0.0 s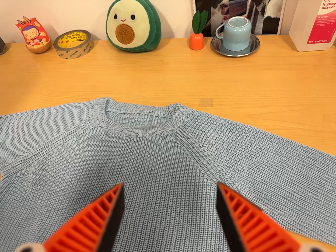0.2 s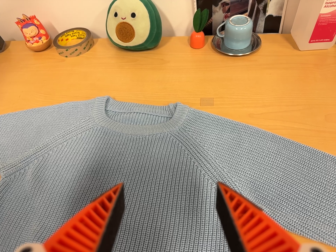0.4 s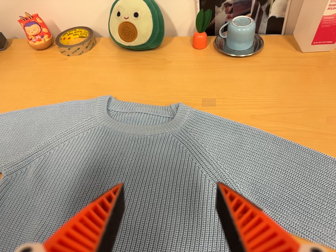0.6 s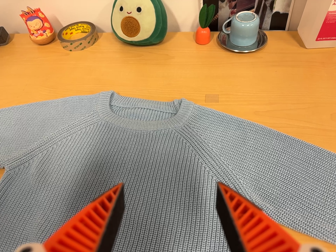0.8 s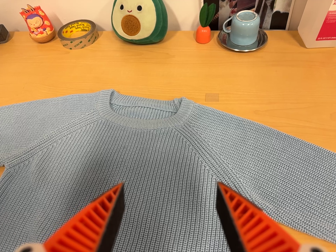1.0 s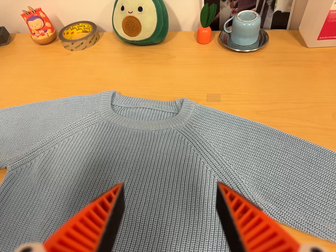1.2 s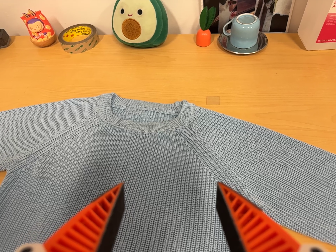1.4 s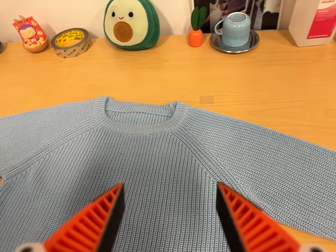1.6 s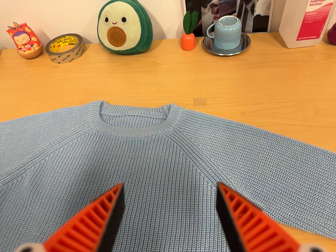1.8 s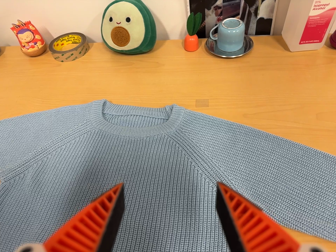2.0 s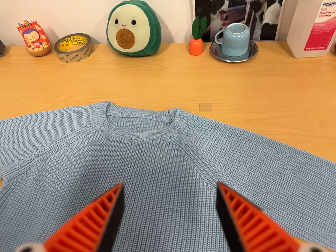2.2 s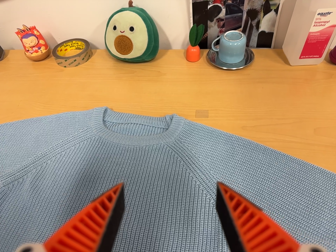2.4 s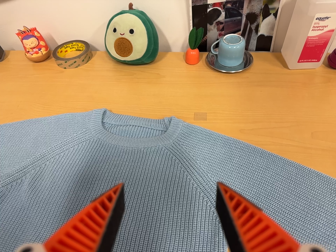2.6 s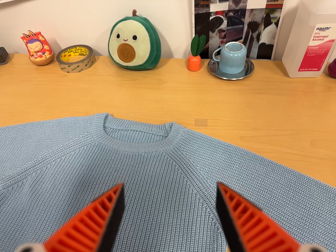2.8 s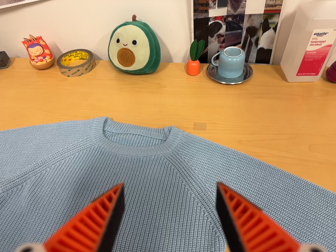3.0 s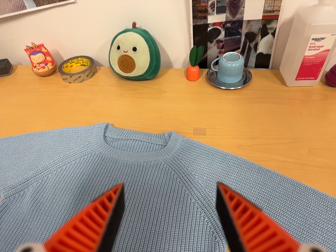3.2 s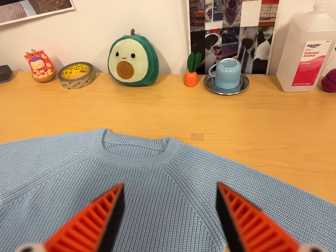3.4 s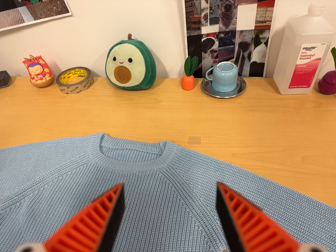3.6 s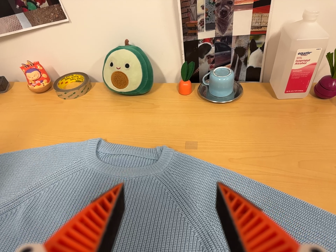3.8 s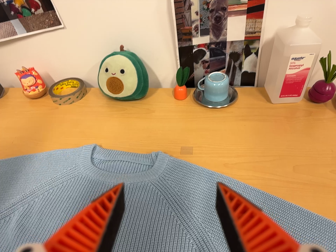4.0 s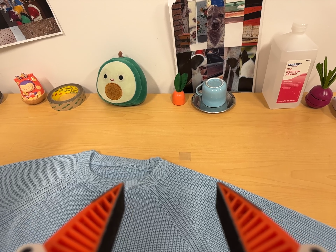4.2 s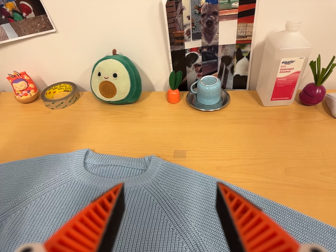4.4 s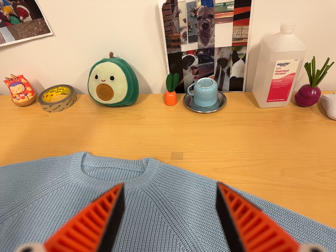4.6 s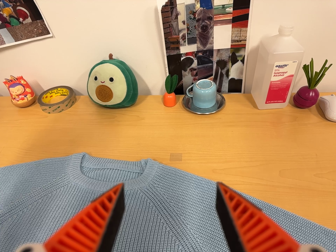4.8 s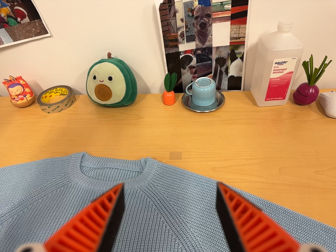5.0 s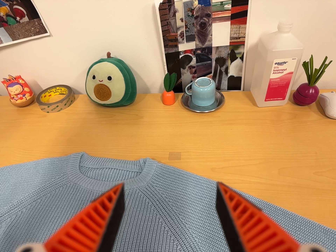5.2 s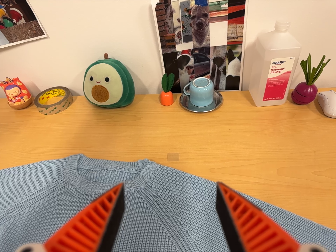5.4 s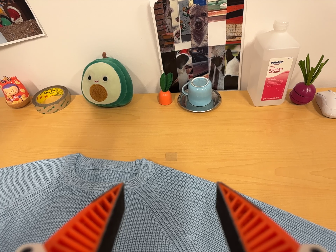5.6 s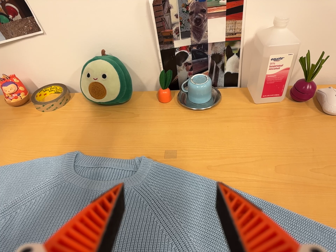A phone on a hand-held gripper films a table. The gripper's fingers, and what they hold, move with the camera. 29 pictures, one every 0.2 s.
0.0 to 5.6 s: The camera travels to its right and toward the top of its view, about 8 cm, so close, fixed things drift to the left.
The film runs backward here.
